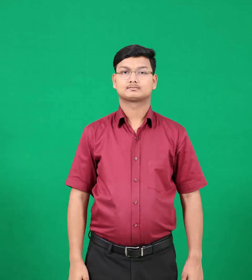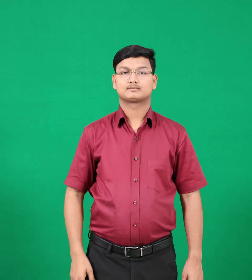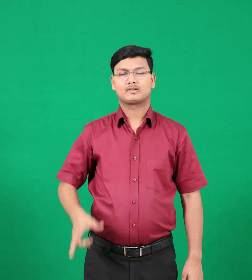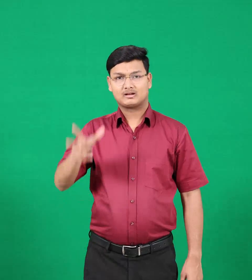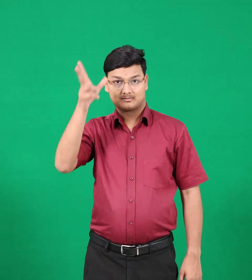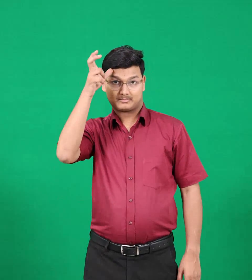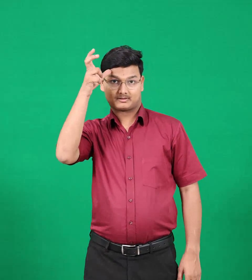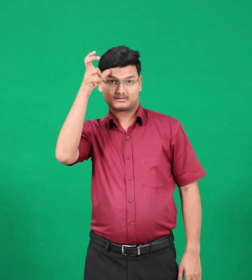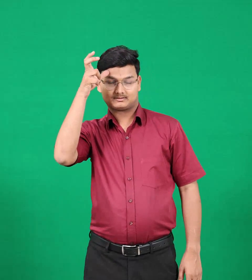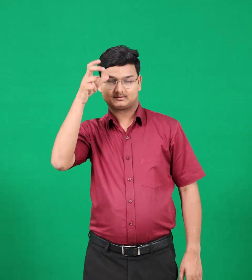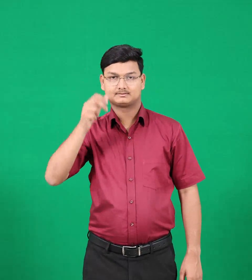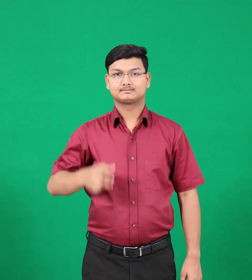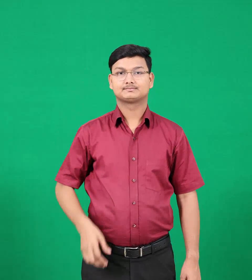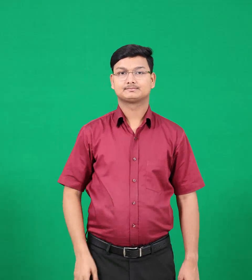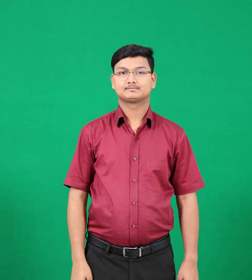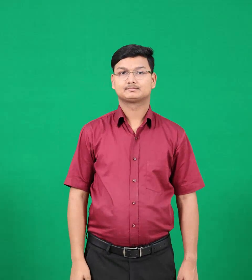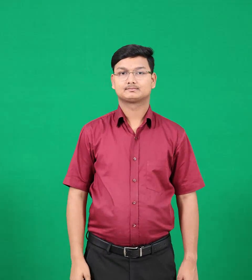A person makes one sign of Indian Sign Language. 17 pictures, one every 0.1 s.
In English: demon
